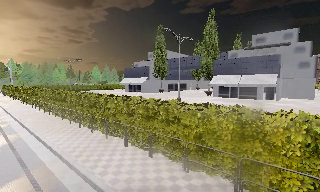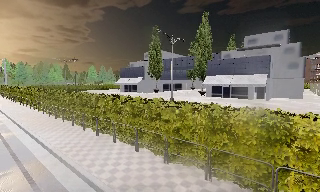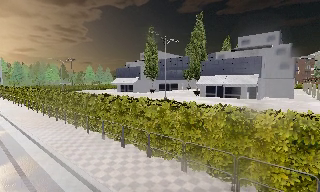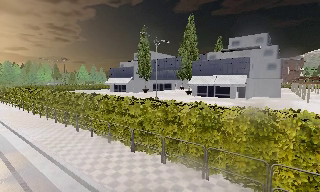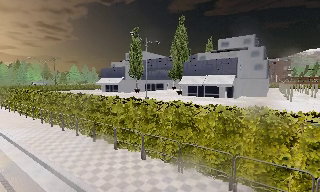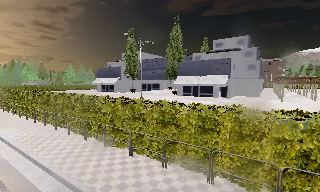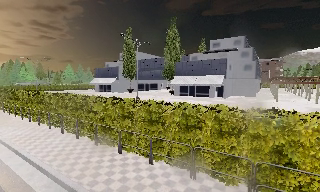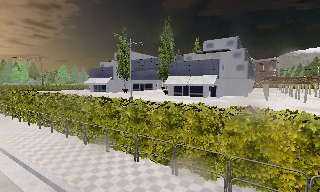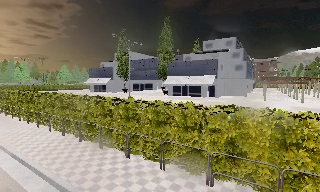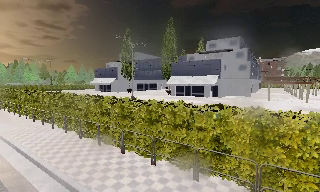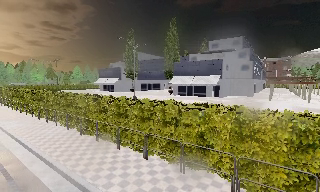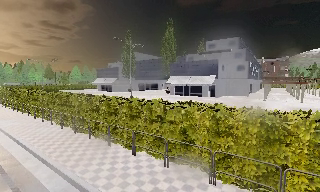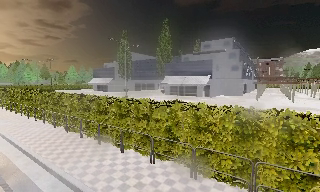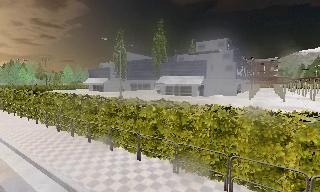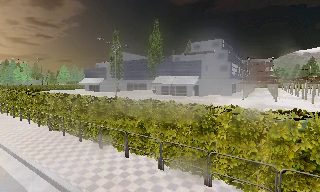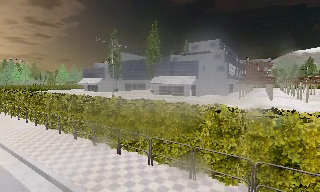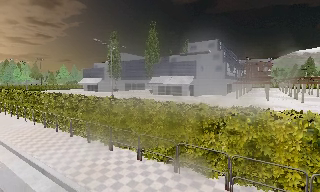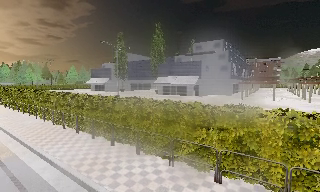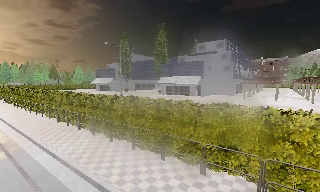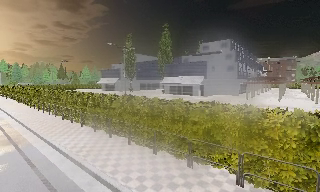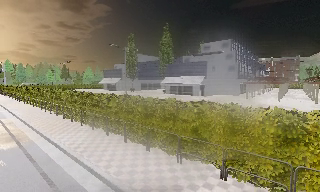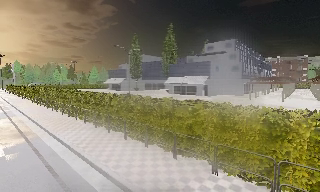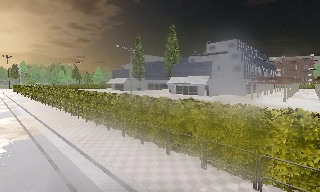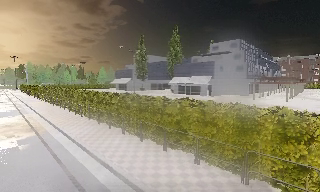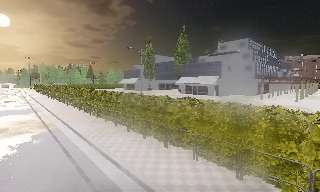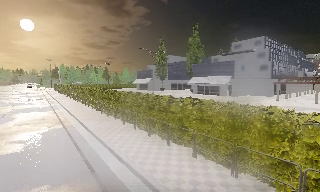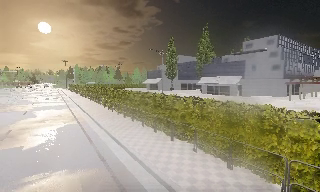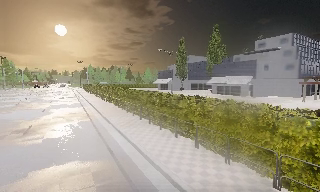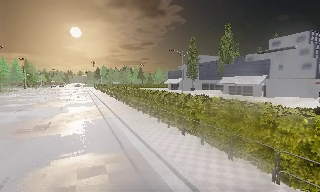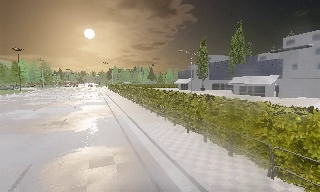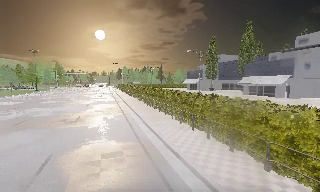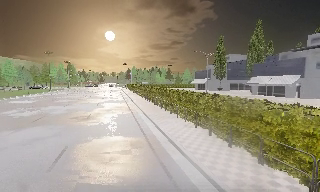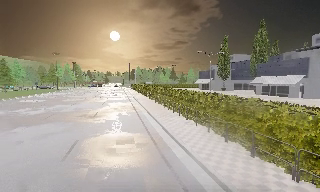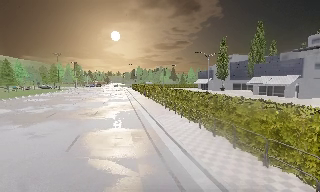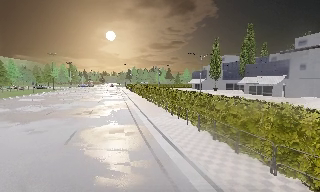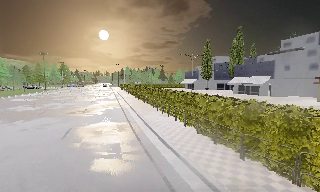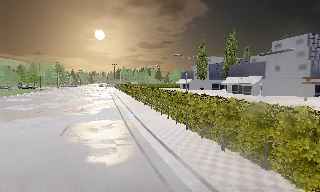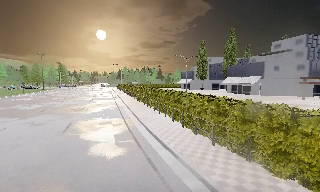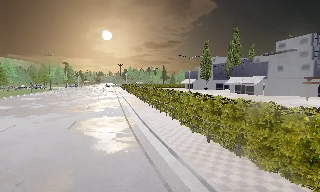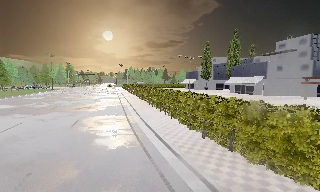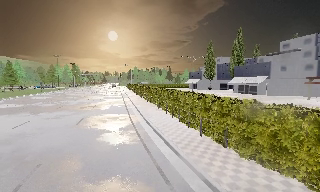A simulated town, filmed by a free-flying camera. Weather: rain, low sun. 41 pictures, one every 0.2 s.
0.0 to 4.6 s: The camera travels to its right and backward, about 11 m, so close, fixed things drift to the left.
4.6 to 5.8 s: The camera swings to its left by about 25 degrees, and the scene slides to the right. It travels backward and to its right, about 3 m, so what stands in front gets smaller.
5.8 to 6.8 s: The camera travels backward, about 3.5 m, so what stands in front gets smaller. It gains speed.
6.8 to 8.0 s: The camera travels backward and to its right, about 3.5 m, so what stands in front gets smaller. It loses speed.
The film runs forward here.
